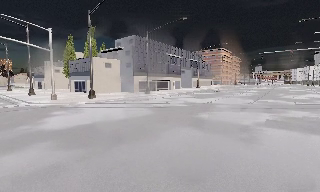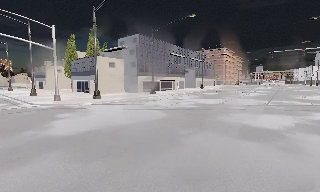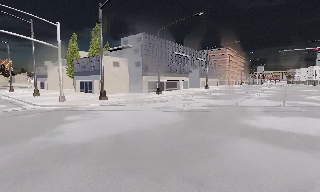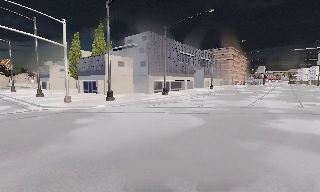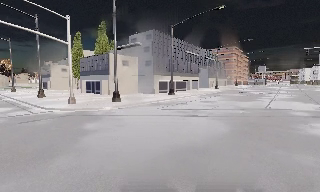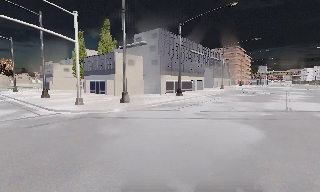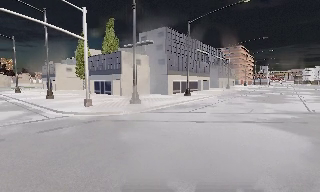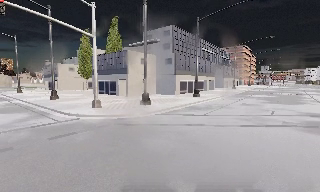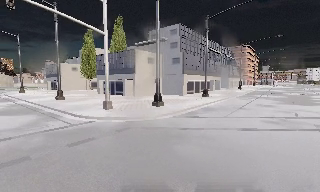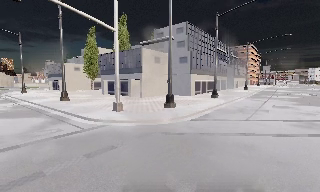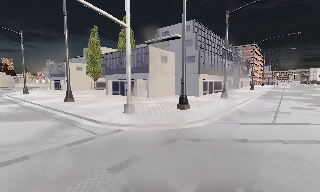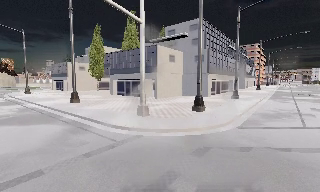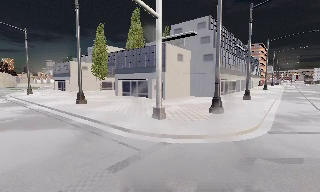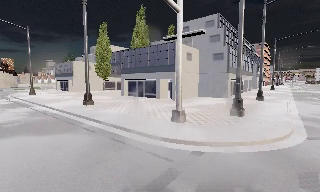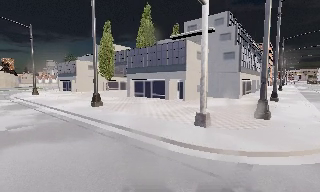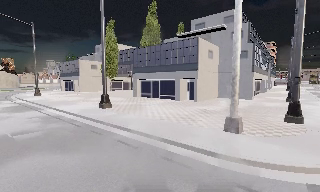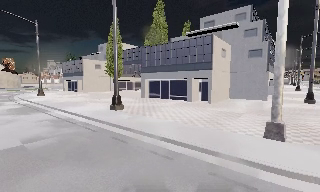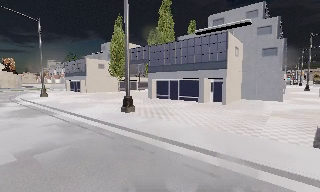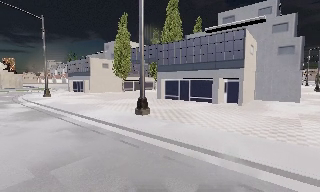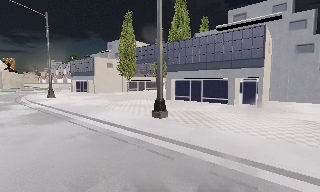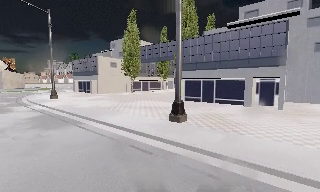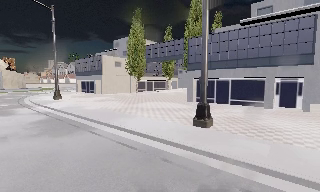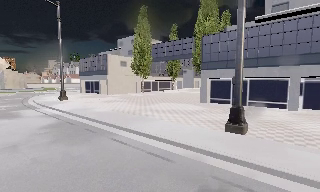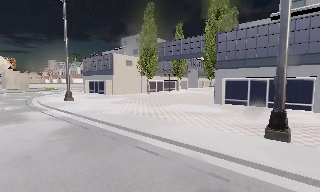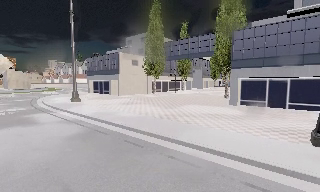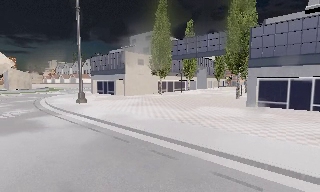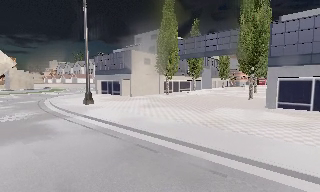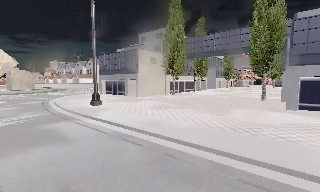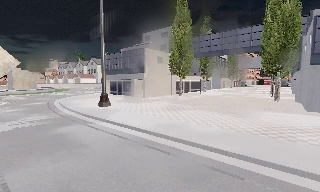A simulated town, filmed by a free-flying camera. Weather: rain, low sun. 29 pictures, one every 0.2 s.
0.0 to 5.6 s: The camera travels to its left and forward, about 35 m, so close, fixed things drift to the right.
The film runs forward here.
